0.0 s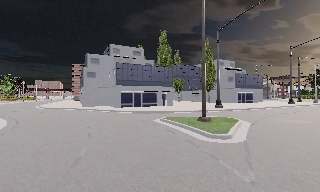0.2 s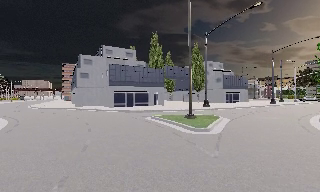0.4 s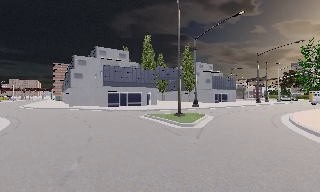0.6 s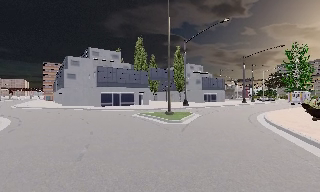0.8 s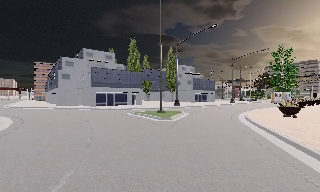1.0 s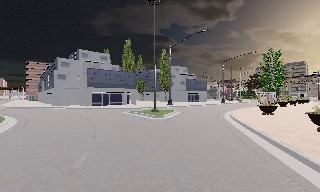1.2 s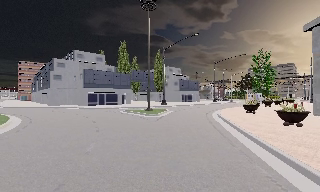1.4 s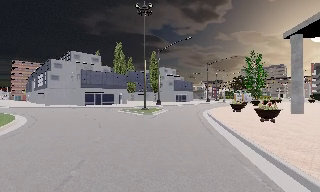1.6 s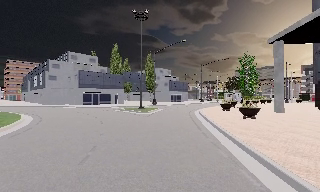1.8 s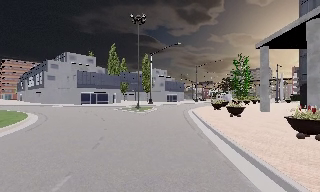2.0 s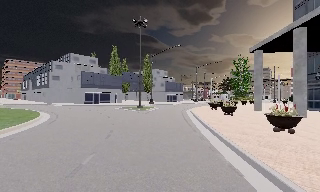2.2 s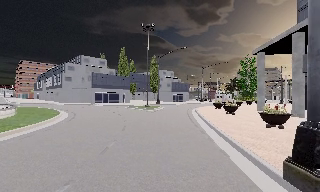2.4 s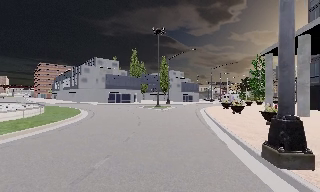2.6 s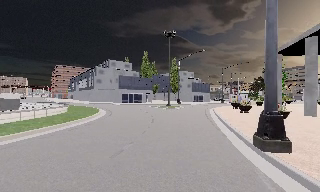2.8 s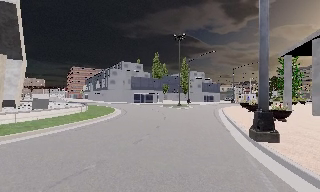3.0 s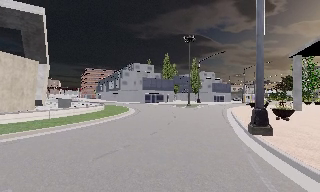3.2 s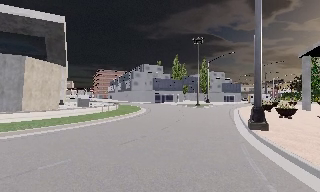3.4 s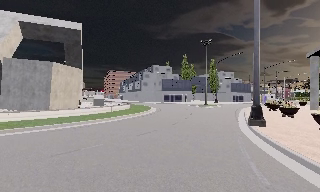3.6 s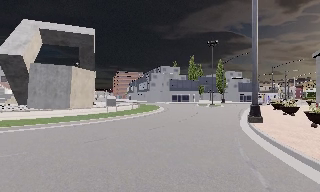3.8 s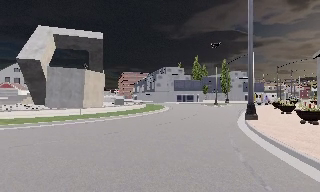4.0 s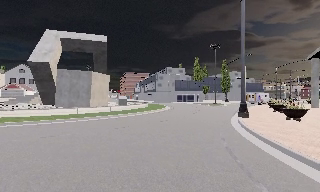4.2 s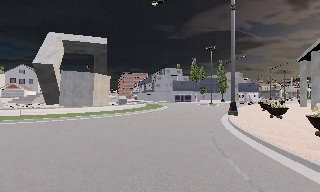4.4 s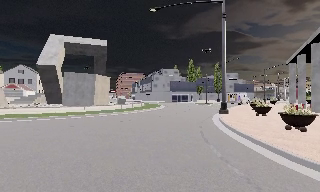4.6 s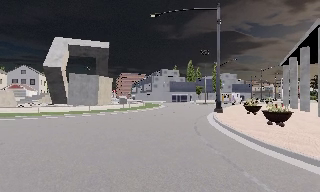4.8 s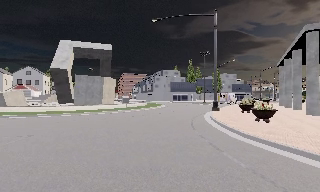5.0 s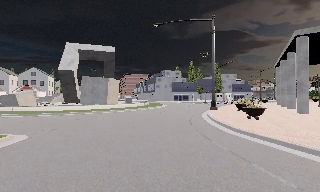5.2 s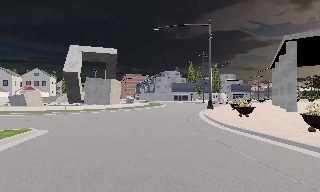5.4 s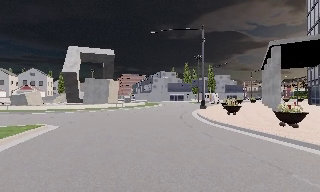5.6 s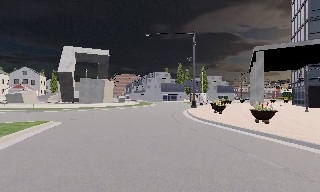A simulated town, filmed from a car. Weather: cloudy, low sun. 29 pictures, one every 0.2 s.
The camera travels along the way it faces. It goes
backward.
0.0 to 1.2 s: The camera pans to its right, which is clockwise from overhead, by about 15 degrees. It travels backward, about 7 m, so what stands in front gets smaller.
1.2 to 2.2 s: The camera travels backward, about 6 m, so what stands in front gets smaller.
2.2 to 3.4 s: The camera swings to its left by about 20 degrees, and the scene slides to the right. It travels backward, about 7 m, so what stands in front gets smaller.
3.4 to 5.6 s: The camera travels backward, about 13 m, so what stands in front gets smaller.
The film runs backward here.
